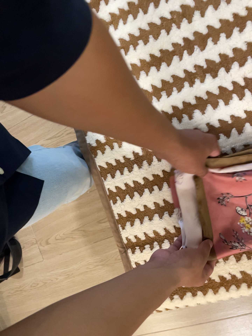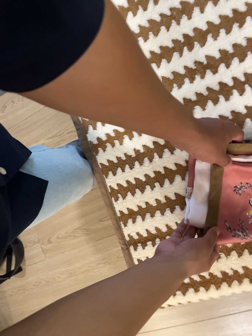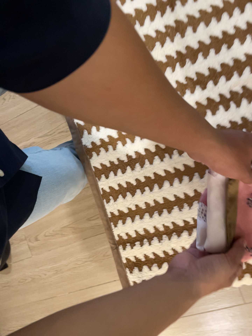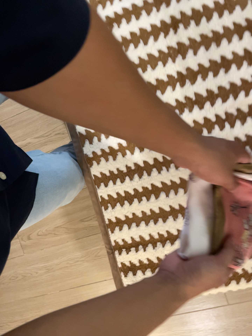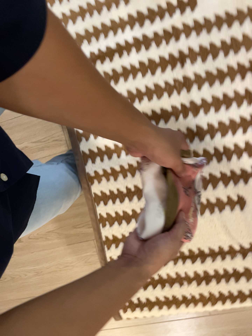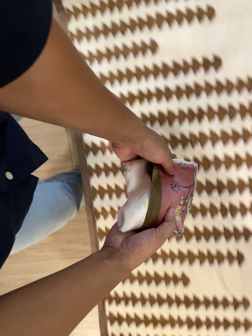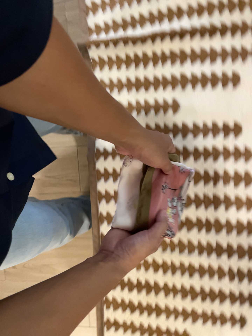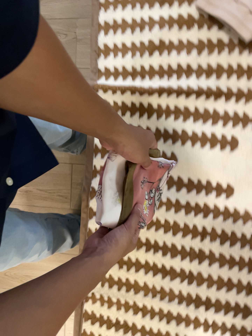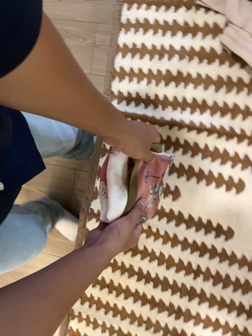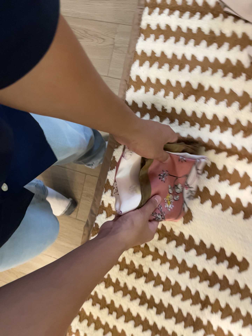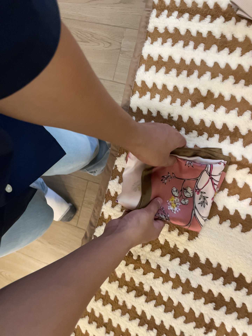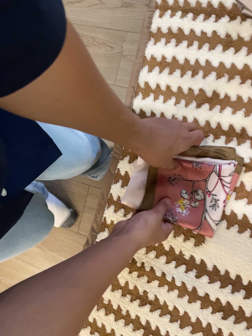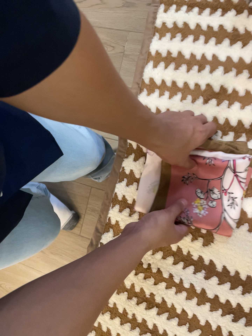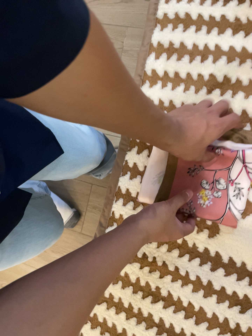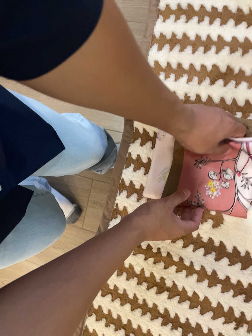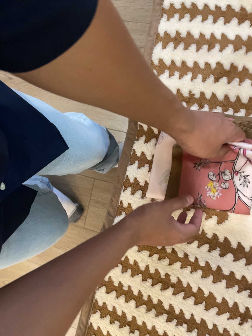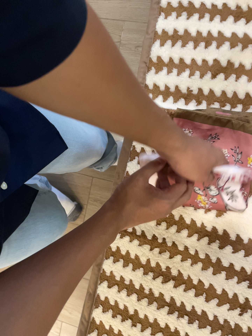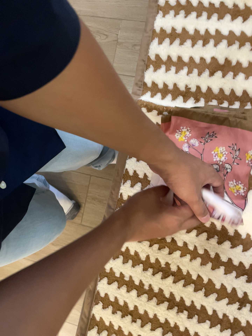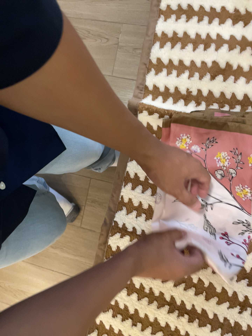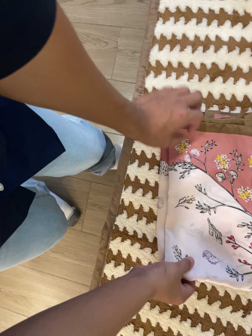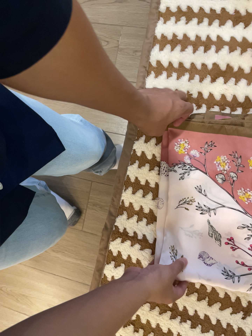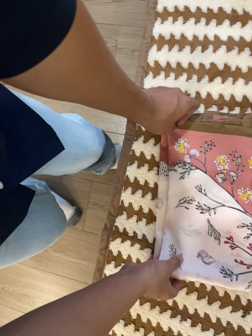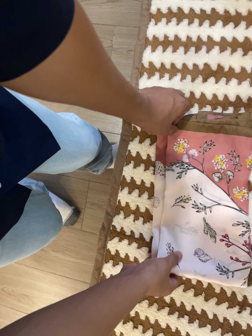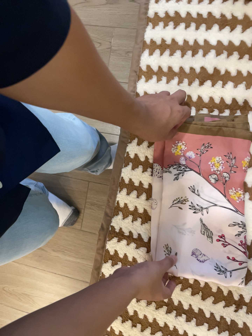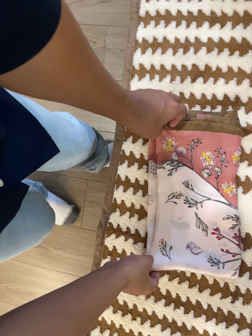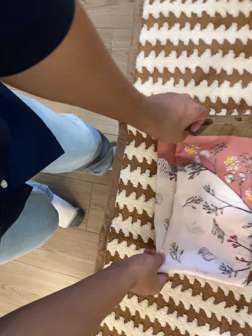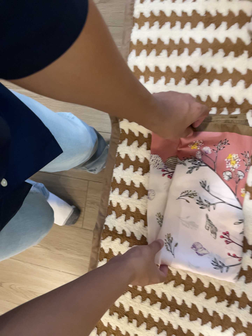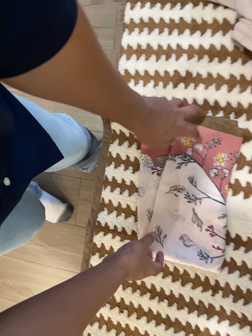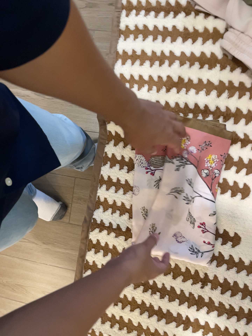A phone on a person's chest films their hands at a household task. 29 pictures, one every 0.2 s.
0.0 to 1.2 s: The camera pans to its right by about 10 degrees. It travels toward the top of its view and to its left, about 40 cm, so close, fixed things drift downward. It rolls about its line of sight by about 20 degrees, and the scene rotates clockwise.
1.2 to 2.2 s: The camera travels toward the top of its view, about 28 cm, so close, fixed things drift downward. It rolls about its line of sight by about 20 degrees, and the scene rotates clockwise.
2.2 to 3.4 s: The camera travels to its left and toward the bottom of its view, about 9 cm.
3.4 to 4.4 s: The camera shifts only a little, or ends up much as it began.
4.4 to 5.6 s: The camera travels backward, about 9 cm, so what stands in front gets smaller.
The film runs backward here.
